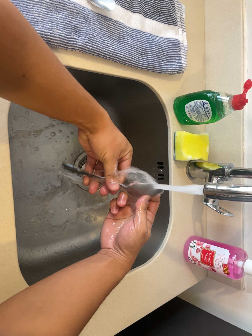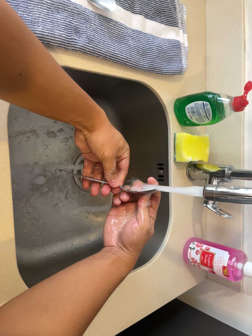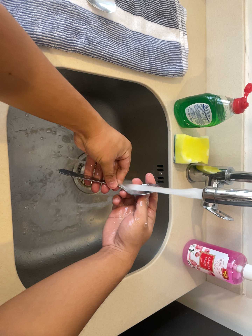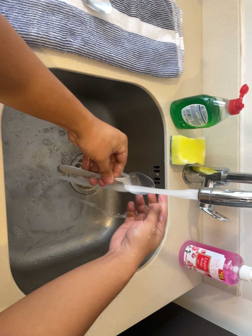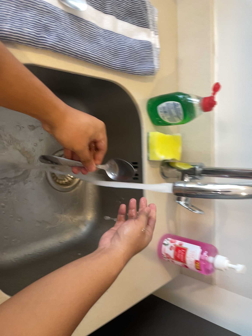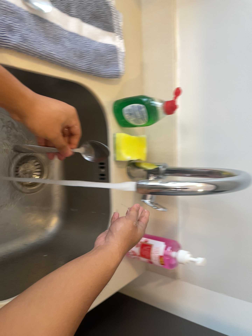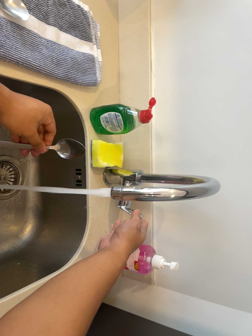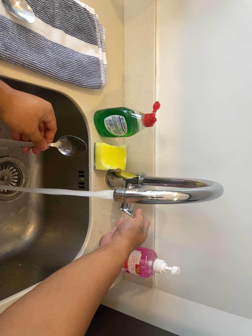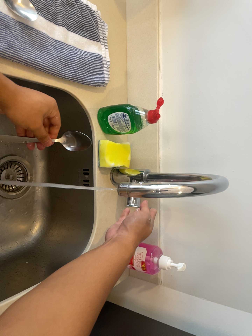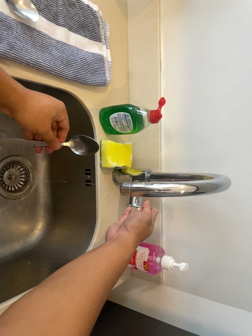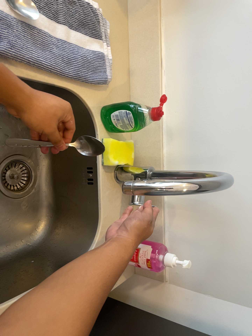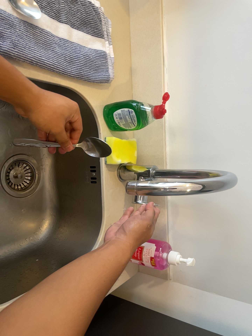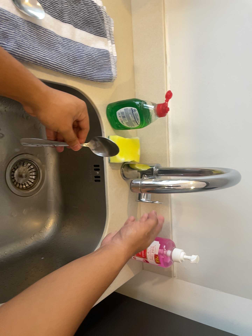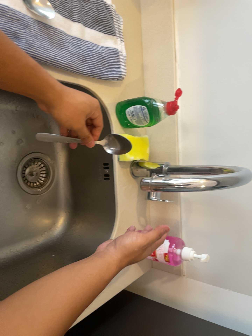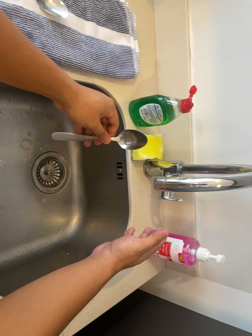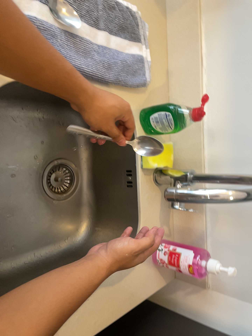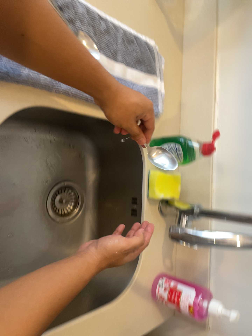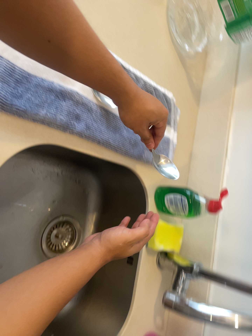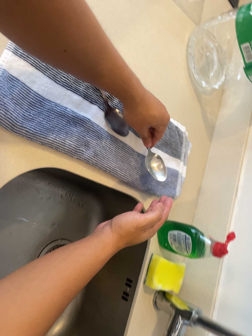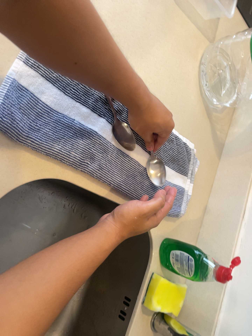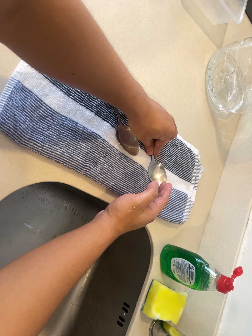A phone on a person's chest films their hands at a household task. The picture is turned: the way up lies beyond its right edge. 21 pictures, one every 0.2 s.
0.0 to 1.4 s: The scene slides to the left, as the camera pans about 15 degrees to its right.
1.4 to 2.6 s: The camera shifts only a little, or ends up much as it began.
2.6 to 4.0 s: The scene slides to the right, as the camera pans about 10 degrees to its left. It travels toward the top of its view and forward, about 10 cm, so close, fixed things drift downward. Its aim tips toward the top of its view by about 20 degrees, and the scene shifts downward. It rolls about its line of sight by about 25 degrees, and the scene rotates clockwise.
The film runs forward here.
